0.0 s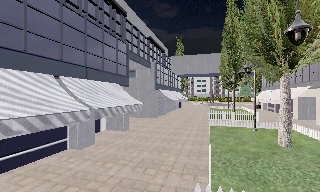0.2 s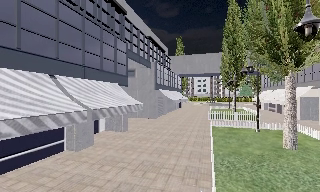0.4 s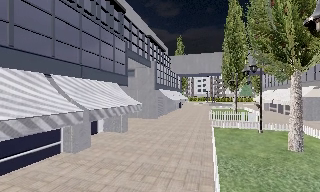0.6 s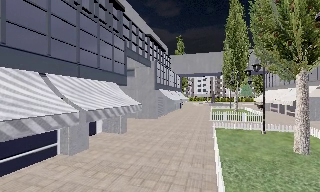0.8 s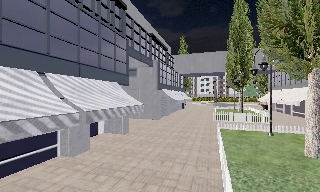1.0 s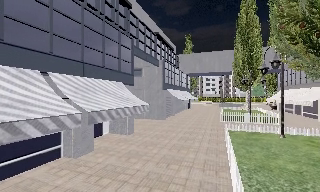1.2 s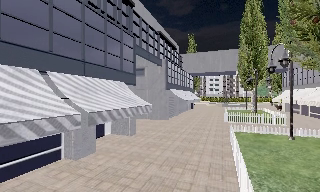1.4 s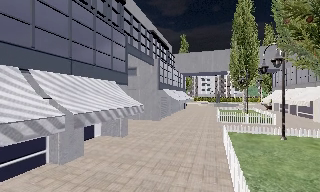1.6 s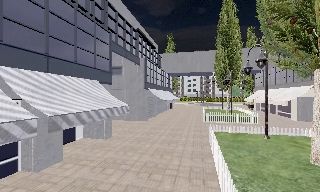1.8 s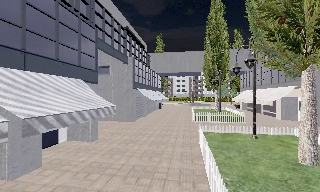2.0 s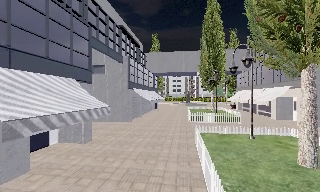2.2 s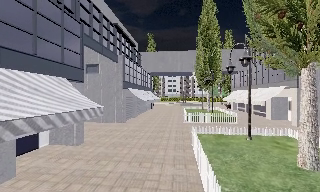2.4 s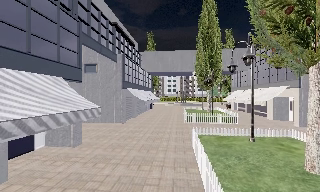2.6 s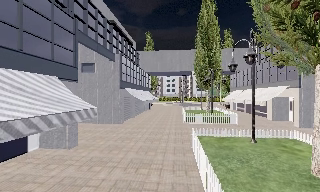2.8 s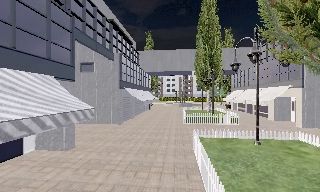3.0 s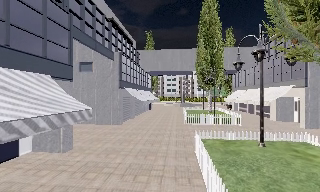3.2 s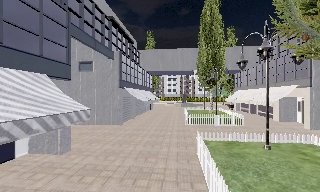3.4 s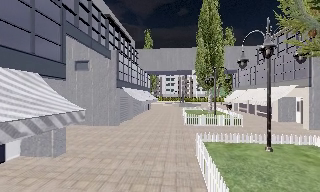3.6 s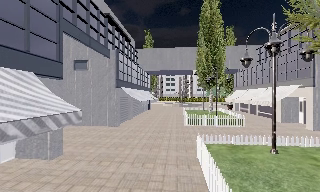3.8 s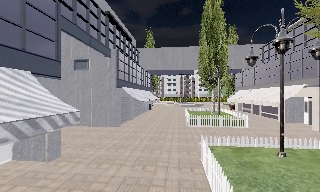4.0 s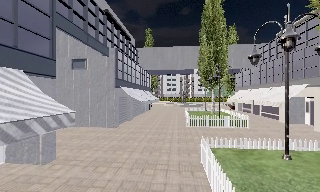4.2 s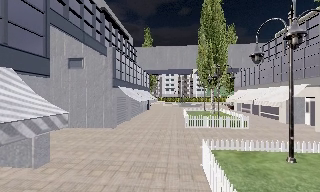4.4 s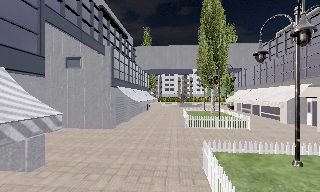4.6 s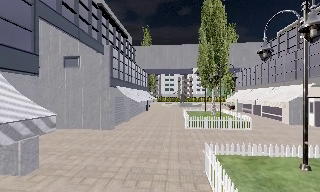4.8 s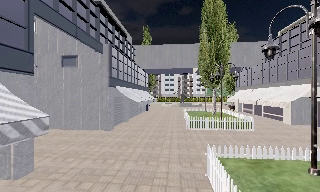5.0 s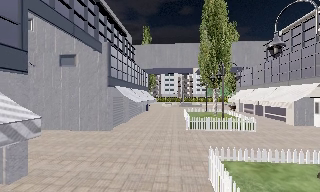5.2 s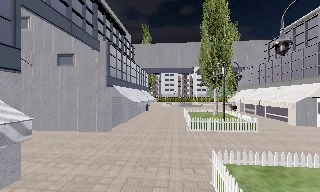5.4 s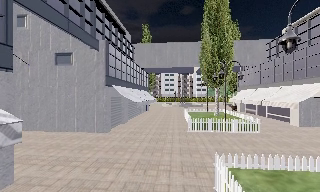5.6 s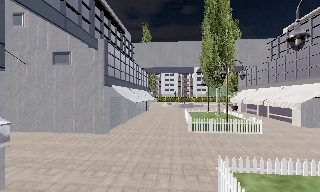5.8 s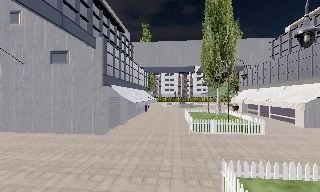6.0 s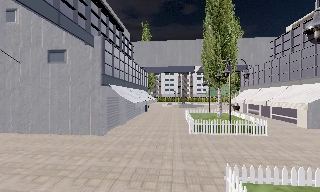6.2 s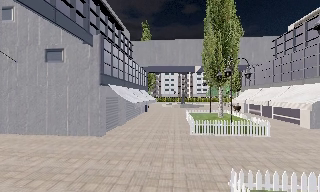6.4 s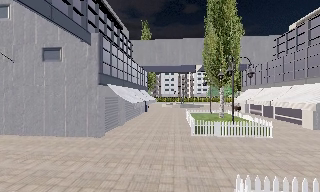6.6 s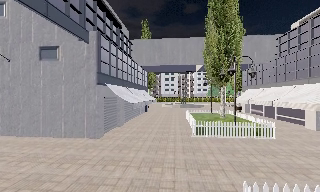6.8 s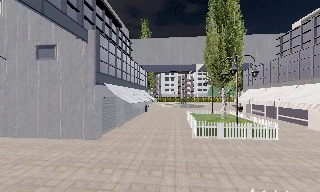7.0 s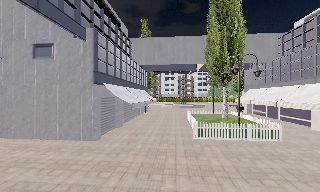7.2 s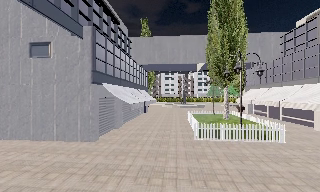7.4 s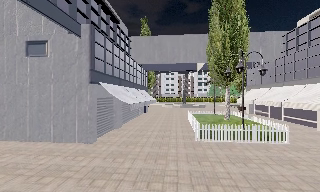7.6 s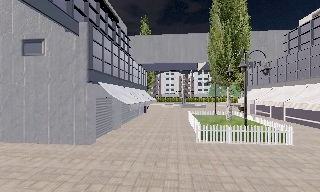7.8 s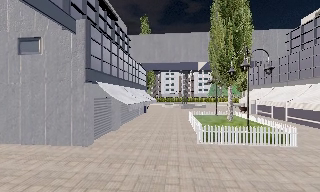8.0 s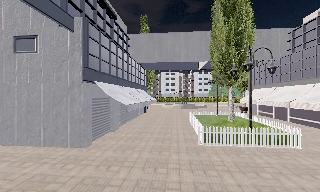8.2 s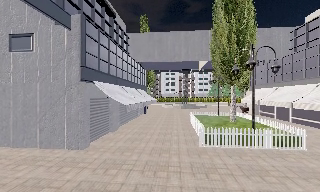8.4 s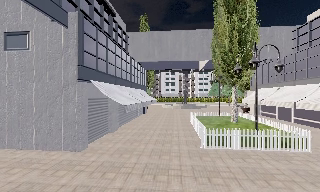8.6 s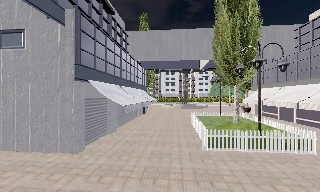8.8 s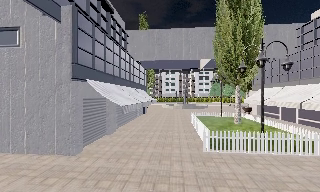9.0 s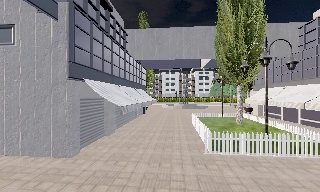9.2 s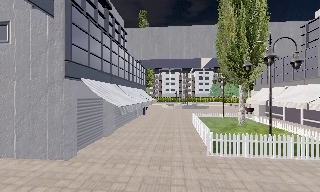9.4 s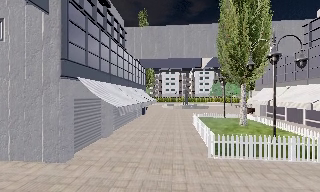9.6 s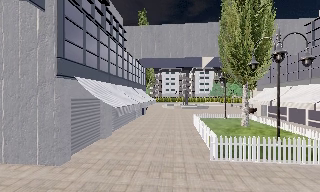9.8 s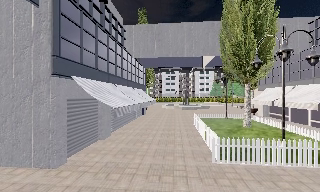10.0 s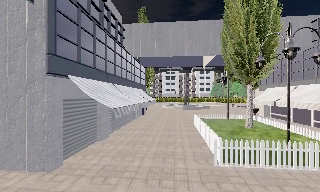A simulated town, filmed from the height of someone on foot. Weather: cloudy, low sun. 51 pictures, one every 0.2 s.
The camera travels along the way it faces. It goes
forward.
0.0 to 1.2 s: The camera travels forward, about 1.5 m, so what stands in front looms larger.
1.2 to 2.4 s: The scene slides to the left, as the camera pans about 15 degrees to its right. It travels forward, about 1.5 m, so what stands in front looms larger.
2.4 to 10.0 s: The camera travels forward, about 9 m, so what stands in front looms larger.
The film runs forward here.
